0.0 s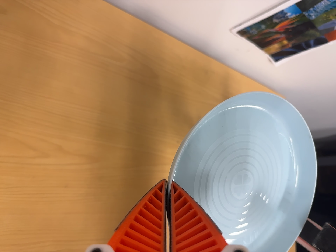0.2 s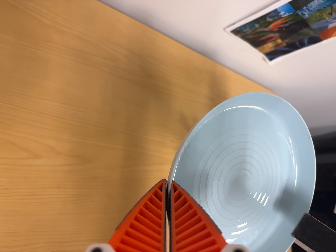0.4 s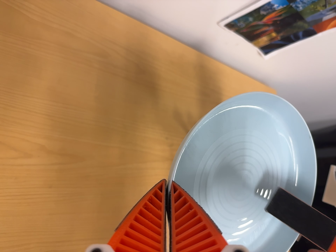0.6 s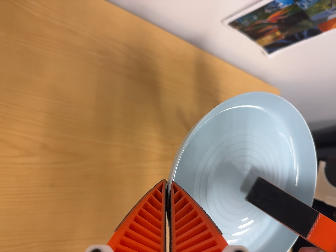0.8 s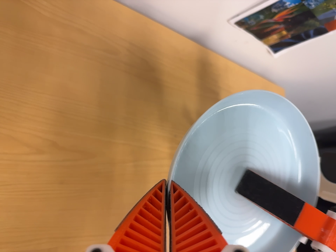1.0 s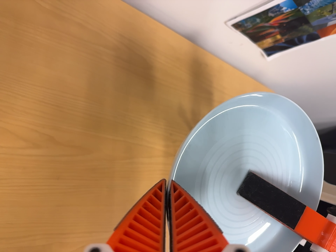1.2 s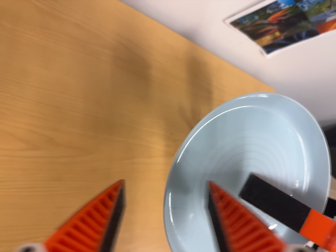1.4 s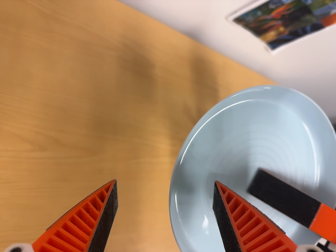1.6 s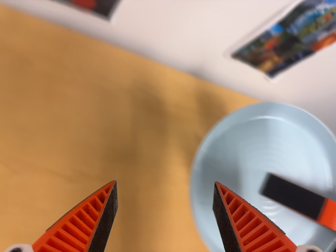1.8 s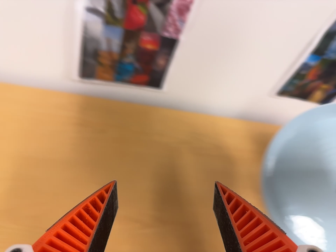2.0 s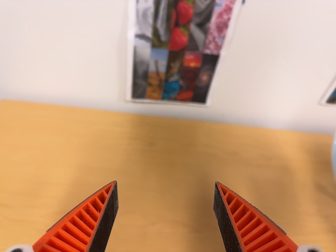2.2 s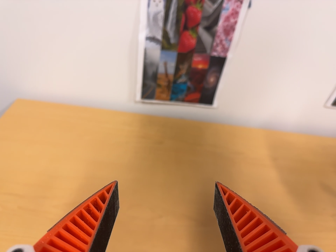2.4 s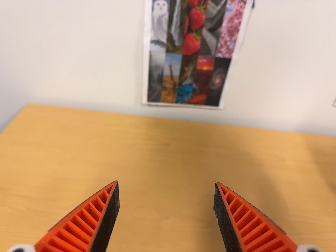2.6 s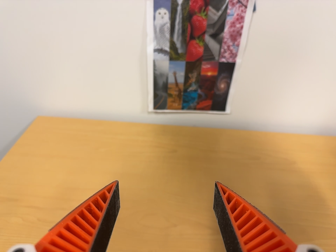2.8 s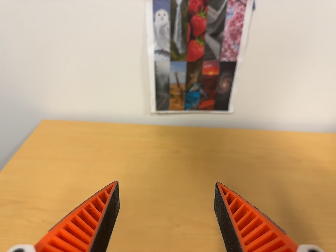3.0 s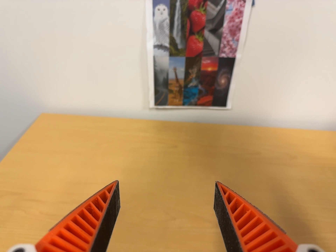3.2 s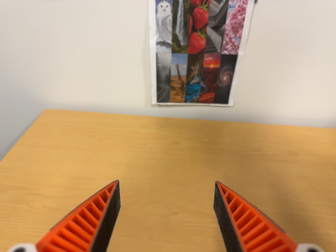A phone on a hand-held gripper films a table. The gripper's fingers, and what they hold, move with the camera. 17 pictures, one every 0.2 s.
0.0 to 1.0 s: The camera shifts only a little, or ends up much as it began.
1.0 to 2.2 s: The camera swings to its left by about 30 degrees, and the scene slides to the right. It travels toward the bottom of its view and backward, about 20 cm. Its aim tips toward the top of its view by about 35 degrees. It rolls about its line of sight by about 20 degrees, and the scene rotates counterclockwise.
2.2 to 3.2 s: The camera shifts only a little, or ends up much as it began.
The film runs forward here.
